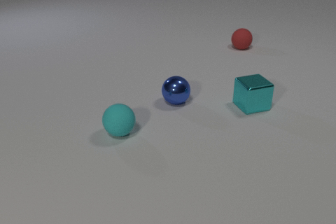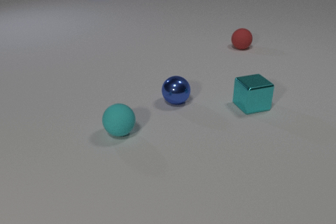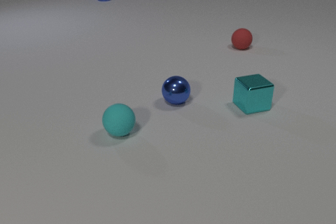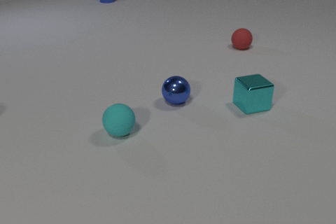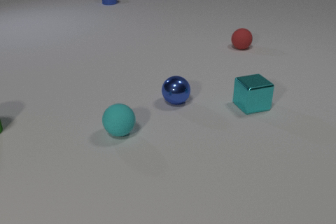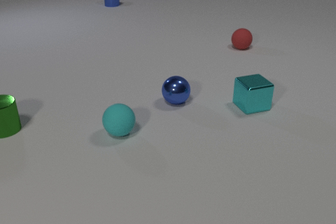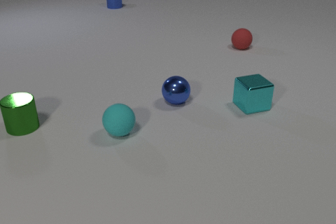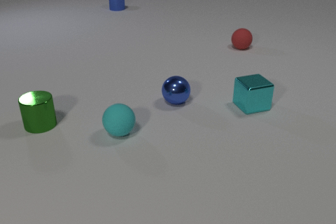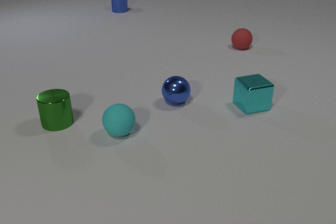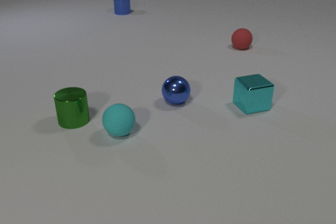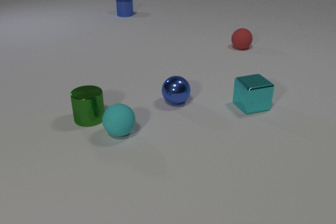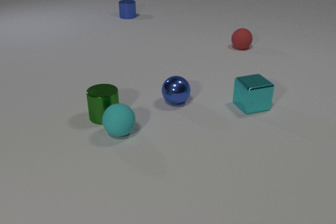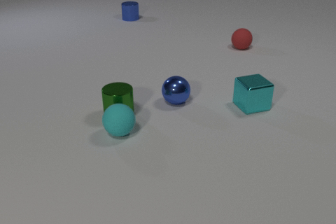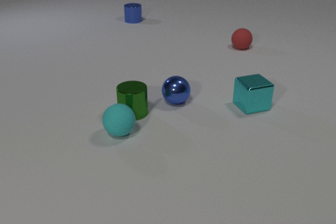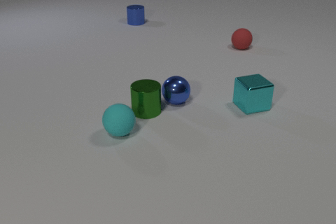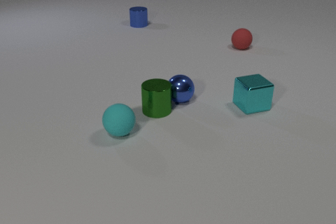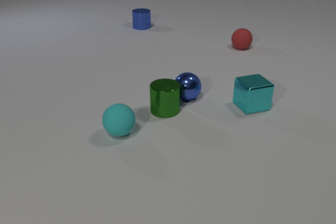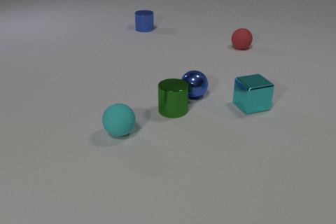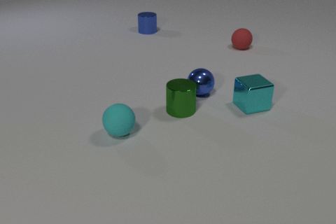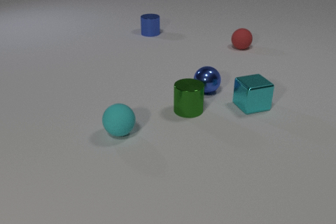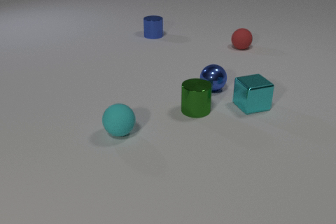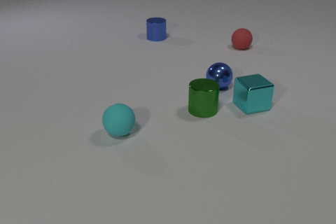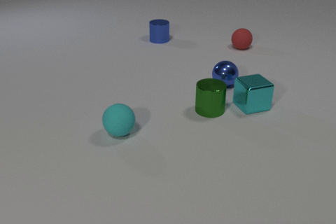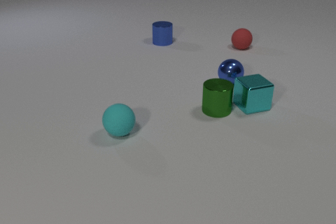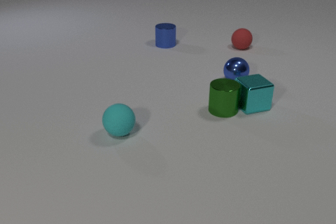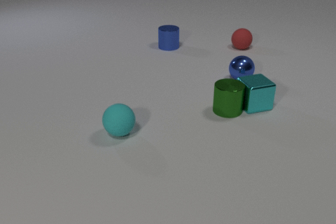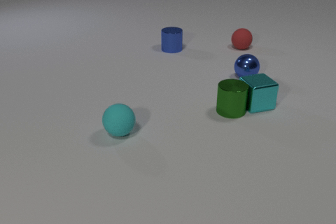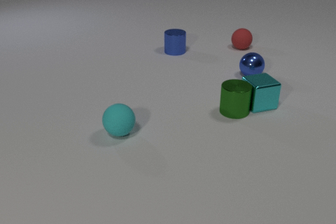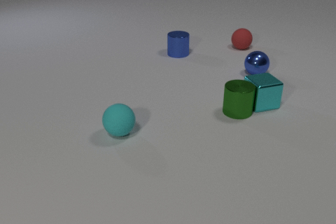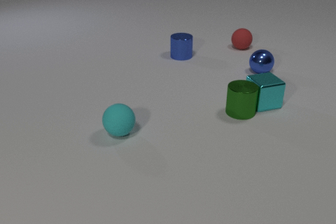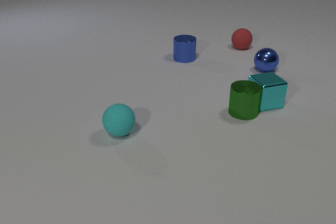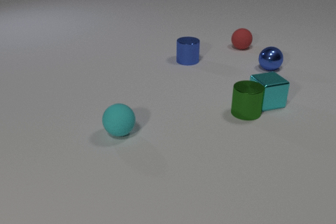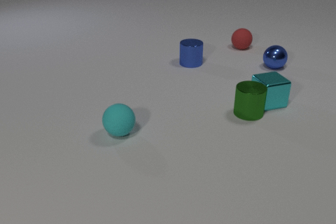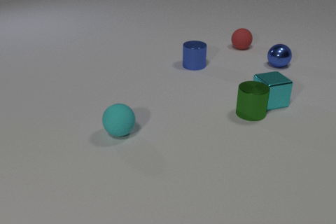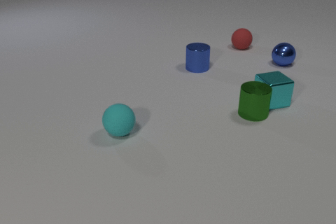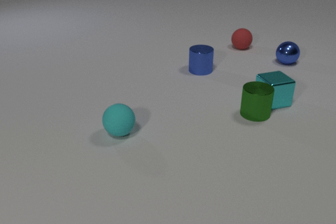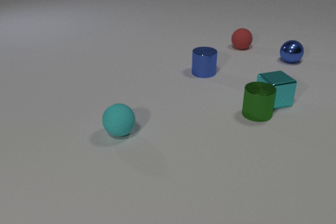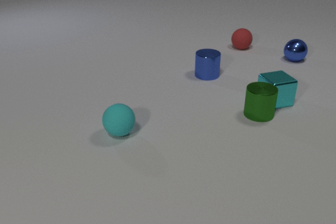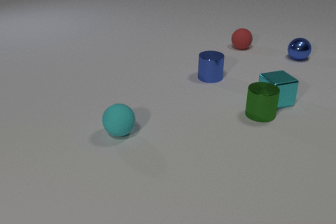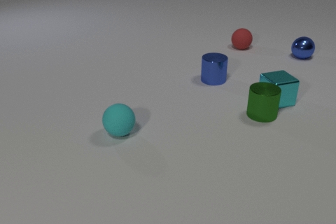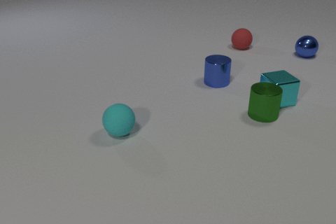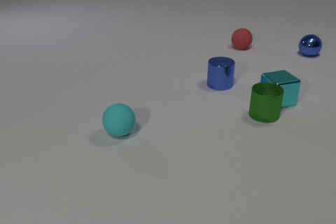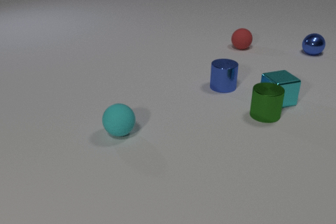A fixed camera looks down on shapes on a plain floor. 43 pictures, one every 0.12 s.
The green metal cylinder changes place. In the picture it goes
to the right.
The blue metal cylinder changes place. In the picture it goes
toward the camera.
0.00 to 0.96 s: The green metal cylinder comes in at the left edge, slides to the right. The blue metal cylinder comes in at the top edge, slides toward the camera.
0.96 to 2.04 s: The green metal cylinder slides to the right. The blue metal sphere rolls to the right and away from the camera. The blue metal cylinder slides toward the camera. The green metal cylinder and the blue metal sphere collide.
2.04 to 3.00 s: The green metal cylinder slides to the right. The blue metal sphere rolls to the right and away from the camera. The blue metal cylinder slides toward the camera and to the right. The green metal cylinder and the cyan metal cube collide.
3.00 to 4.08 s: The green metal cylinder slides to the right. The blue metal sphere rolls away from the camera and to the right. The cyan metal cube slides to the right and away from the camera. The blue metal cylinder slides toward the camera and to the right.
4.08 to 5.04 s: The green metal cylinder slides to the right. The blue metal sphere rolls away from the camera and to the right. The cyan metal cube slides to the right. The blue metal cylinder slides toward the camera and to the right.
What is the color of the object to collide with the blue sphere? green.
Are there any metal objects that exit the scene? no.
How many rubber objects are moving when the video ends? 0.
